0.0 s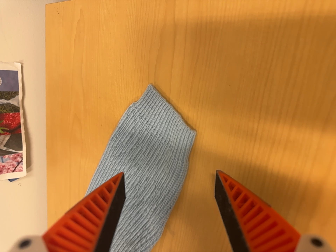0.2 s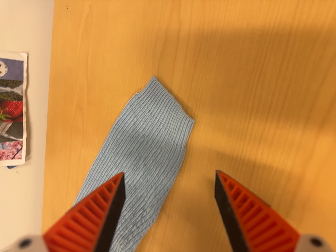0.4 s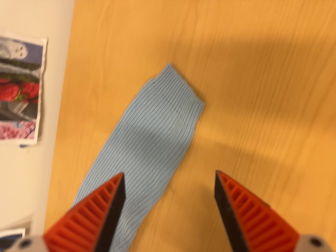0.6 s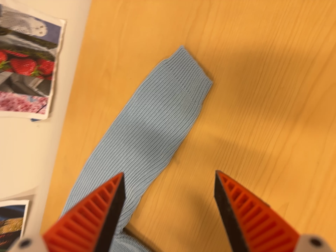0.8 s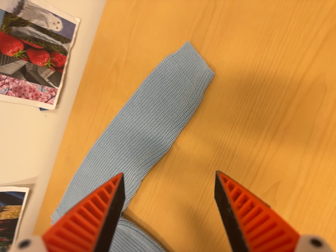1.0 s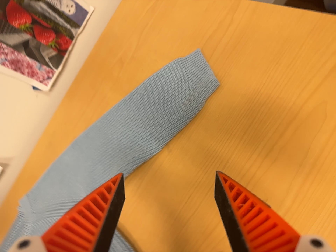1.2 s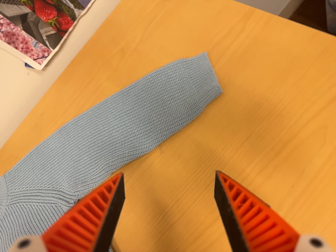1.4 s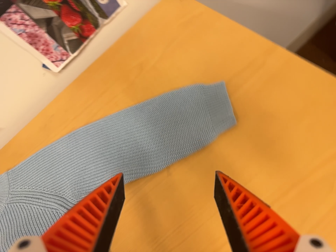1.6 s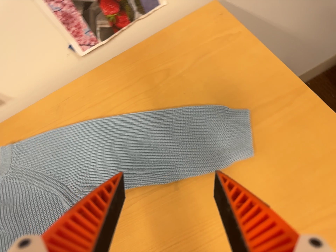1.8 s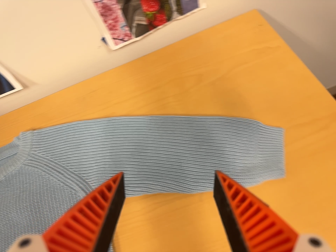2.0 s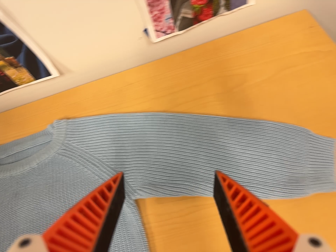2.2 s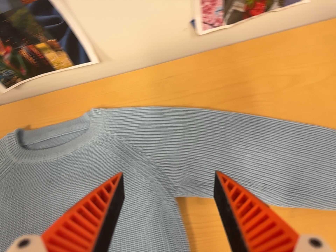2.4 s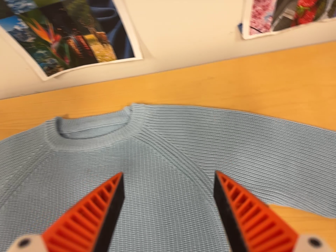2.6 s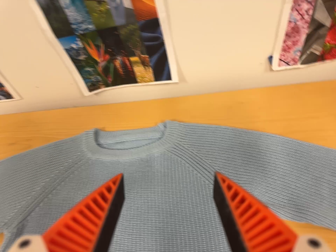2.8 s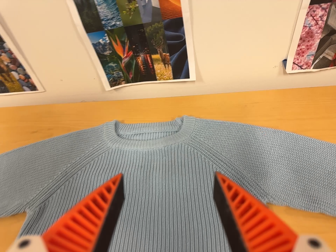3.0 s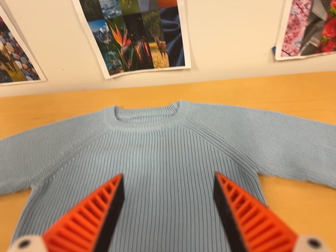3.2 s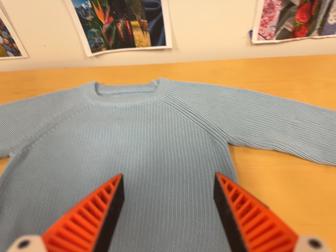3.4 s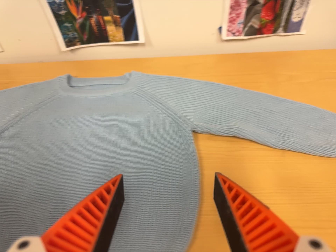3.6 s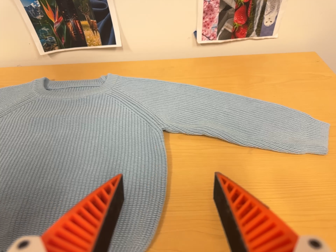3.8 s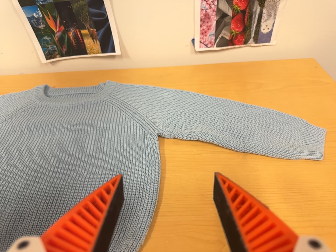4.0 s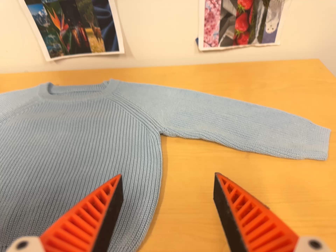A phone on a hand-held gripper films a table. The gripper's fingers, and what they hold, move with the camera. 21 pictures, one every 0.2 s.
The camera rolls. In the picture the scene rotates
clockwise.
0.0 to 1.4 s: The camera pans to its right by about 10 degrees. It travels toward the bottom of its view, to its left and backward, about 18 cm. Its aim tips toward the top of its view by about 10 degrees. It rolls about its line of sight by about 40 degrees, and the scene rotates clockwise.
1.4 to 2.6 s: The camera travels to its left, about 32 cm, so close, fixed things drift to the right. It rolls about its line of sight by about 40 degrees, and the scene rotates clockwise.
2.6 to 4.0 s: The camera travels toward the bottom of its view, backward and to its right, about 24 cm. Its aim tips toward the top of its view by about 10 degrees.
The film runs backward here.
